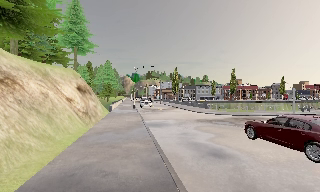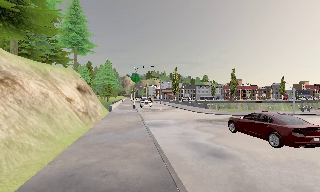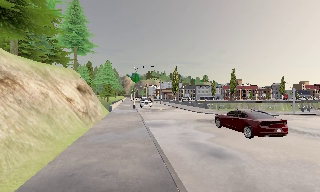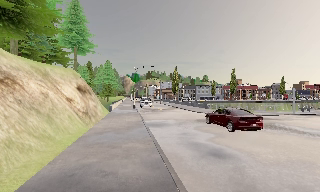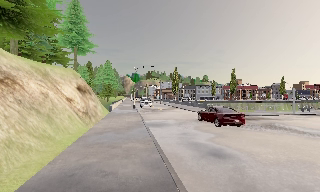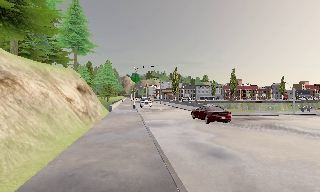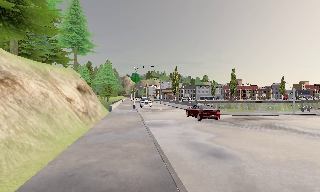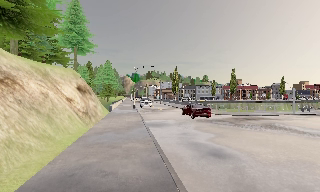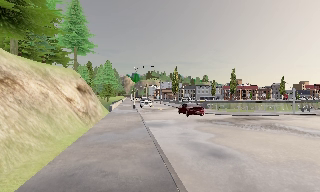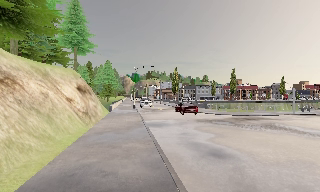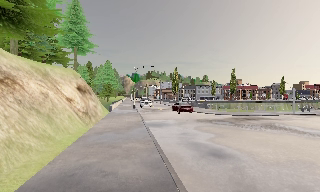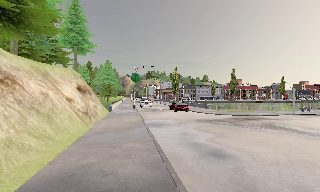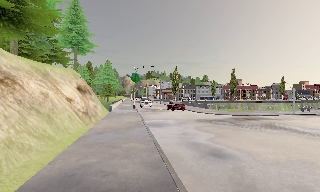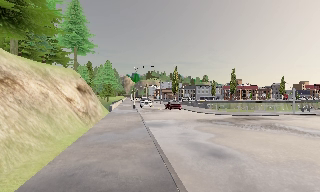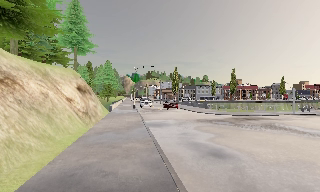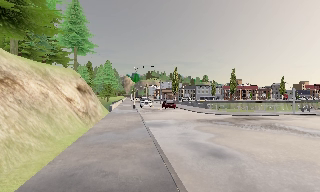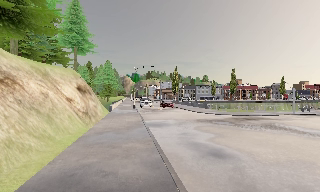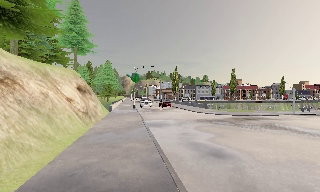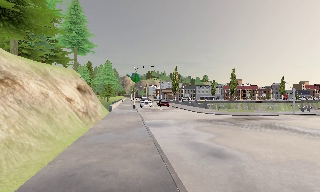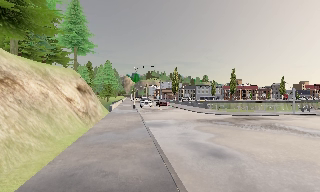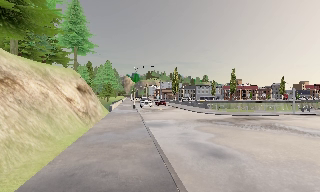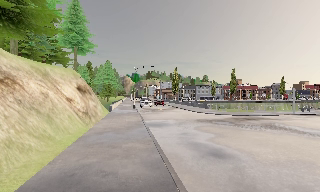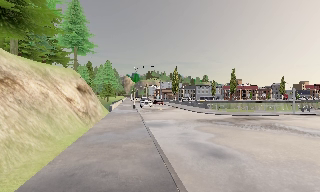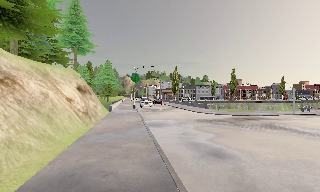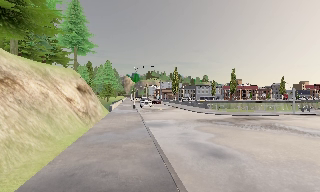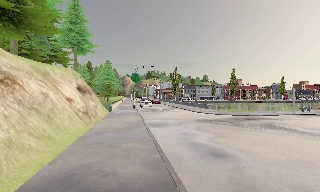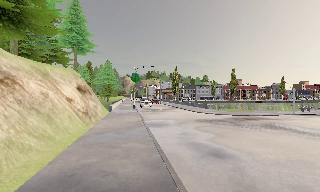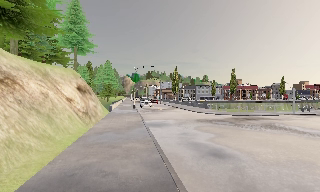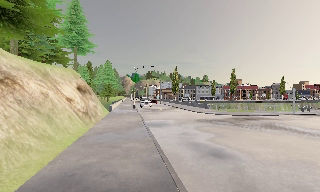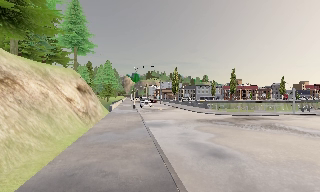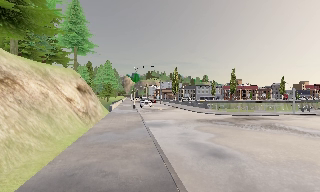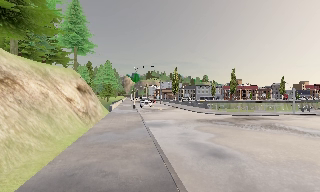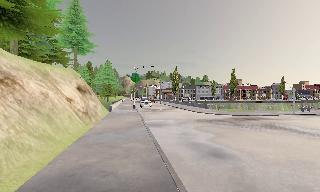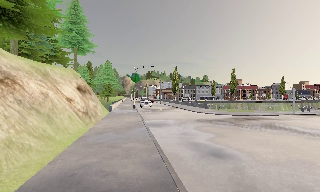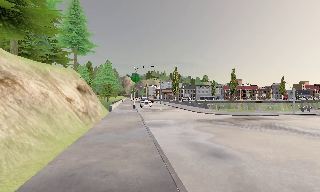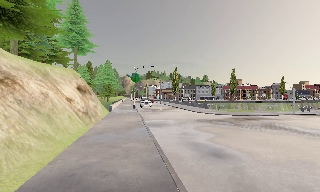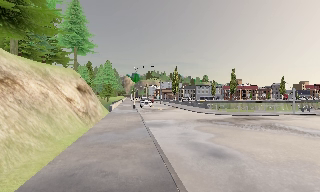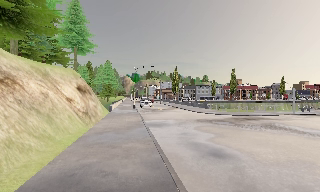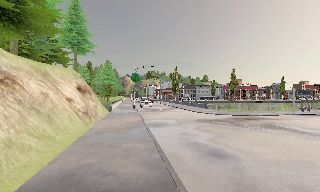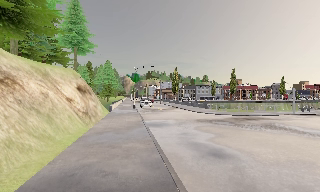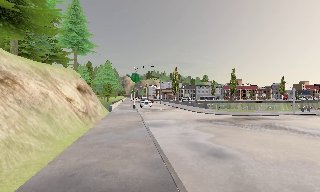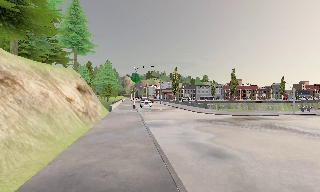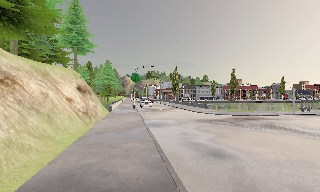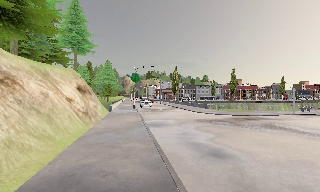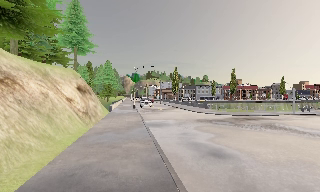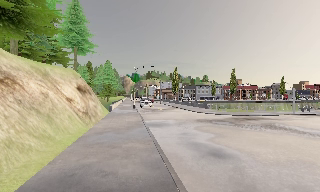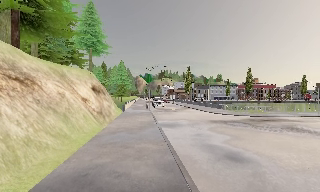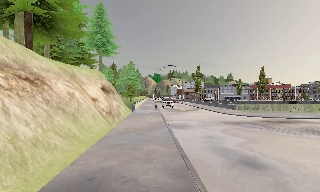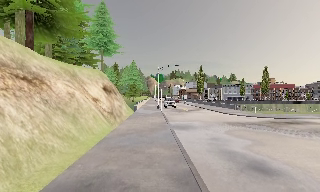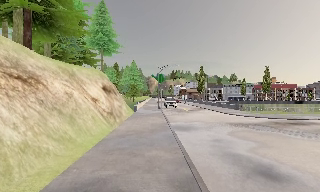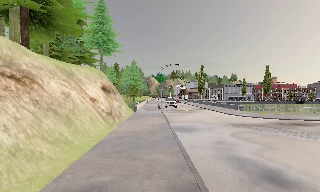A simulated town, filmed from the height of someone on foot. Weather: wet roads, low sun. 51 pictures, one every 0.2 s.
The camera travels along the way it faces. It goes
forward.
0.0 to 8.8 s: The camera keeps its place and its aim.
8.8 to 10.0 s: The camera travels forward, about 1.5 m, so what stands in front looms larger. It gains speed.
The film runs forward here.
